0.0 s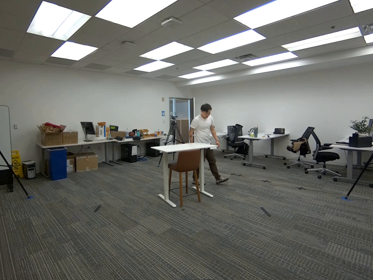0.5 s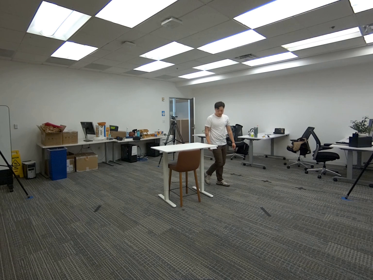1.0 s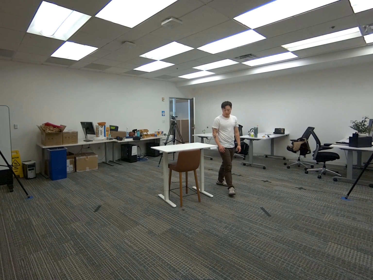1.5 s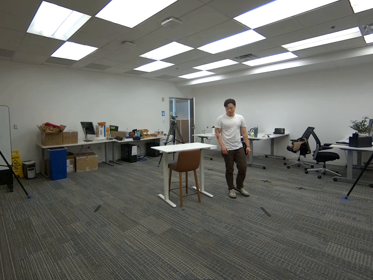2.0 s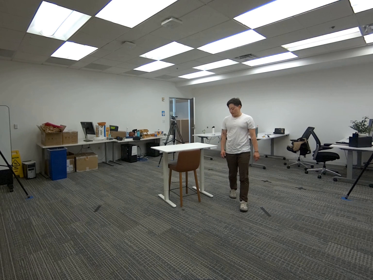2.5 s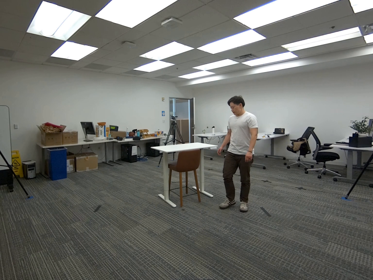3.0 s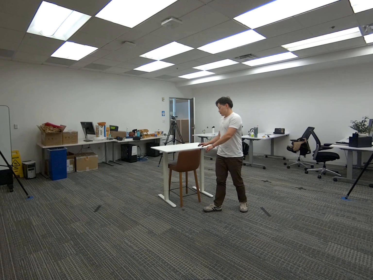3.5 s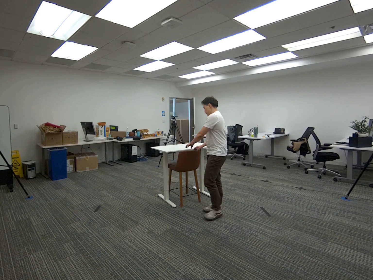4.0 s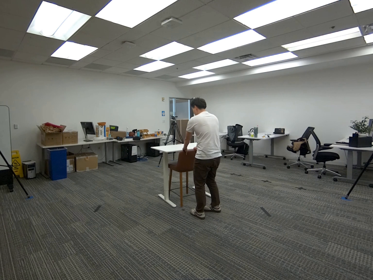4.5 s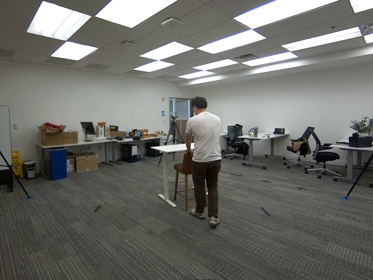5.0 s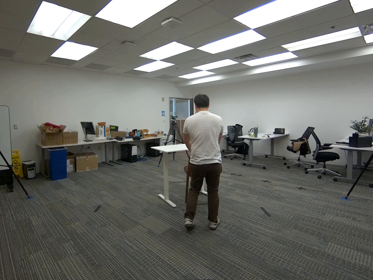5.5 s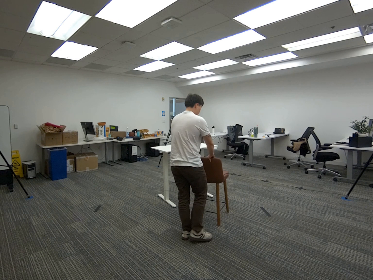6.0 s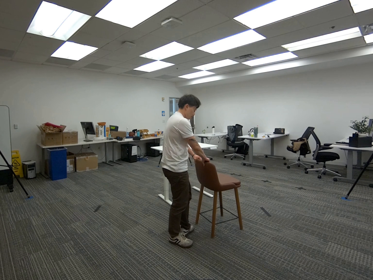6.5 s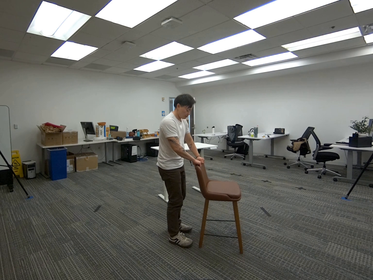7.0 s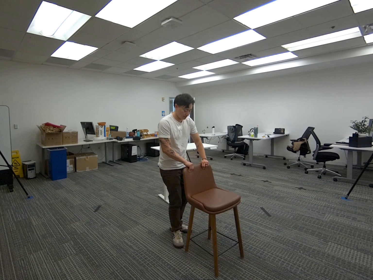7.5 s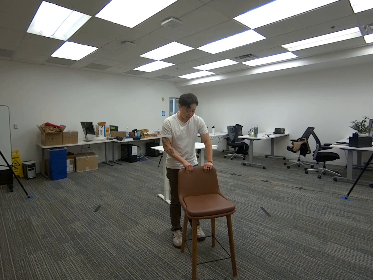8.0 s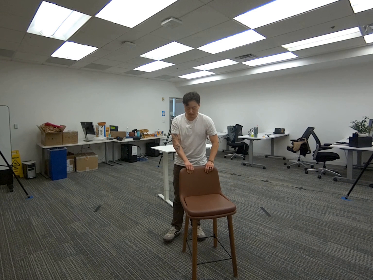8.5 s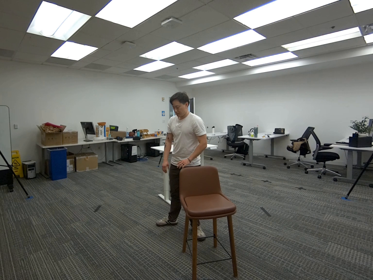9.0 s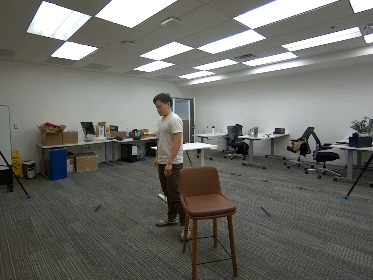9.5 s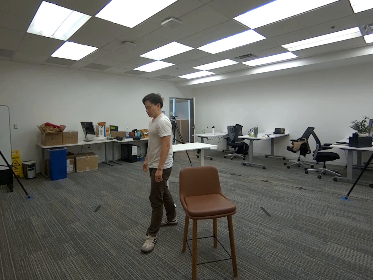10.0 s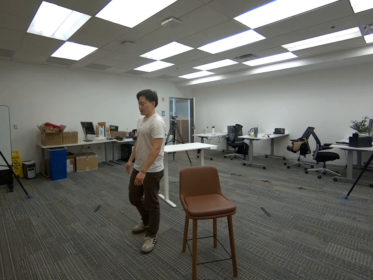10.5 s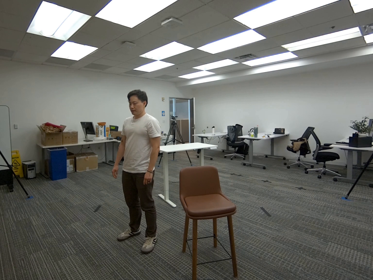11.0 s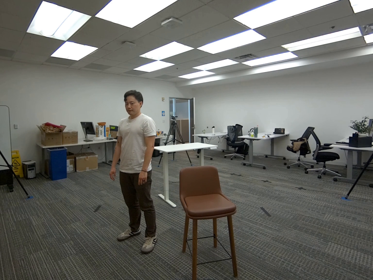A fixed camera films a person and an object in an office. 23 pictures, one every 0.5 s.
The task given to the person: Walk over to the tall bar stool and pull the tall bar stool away from the desk.
